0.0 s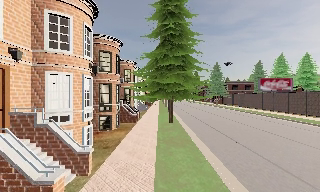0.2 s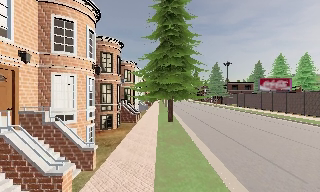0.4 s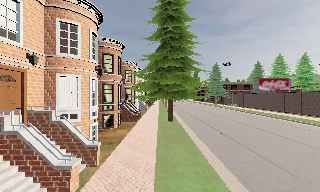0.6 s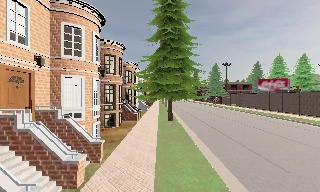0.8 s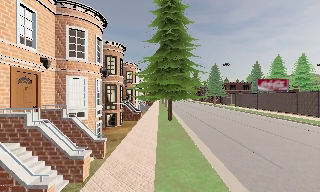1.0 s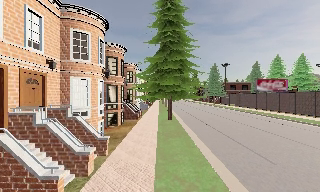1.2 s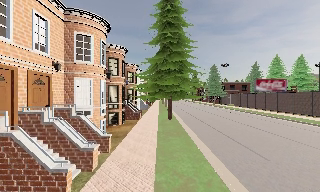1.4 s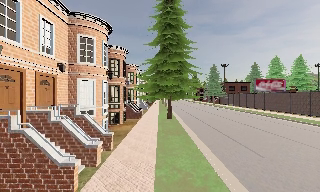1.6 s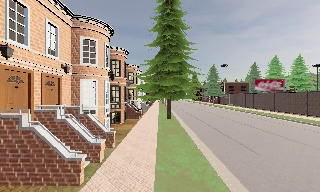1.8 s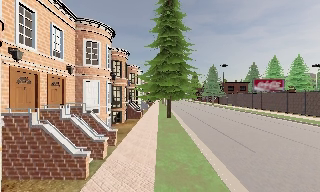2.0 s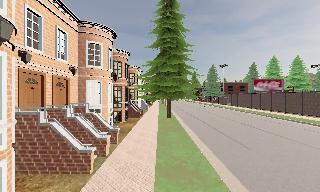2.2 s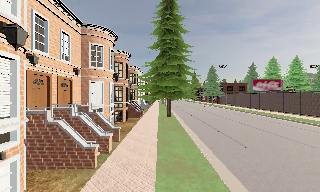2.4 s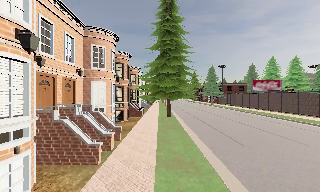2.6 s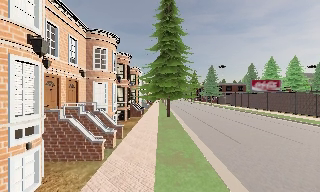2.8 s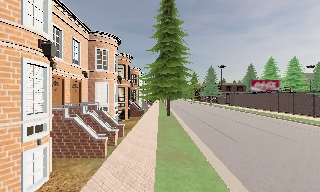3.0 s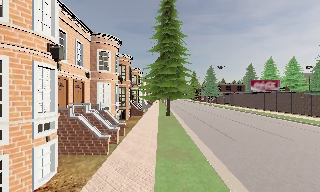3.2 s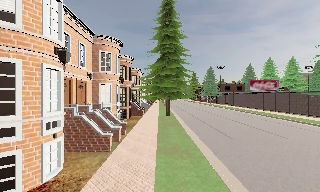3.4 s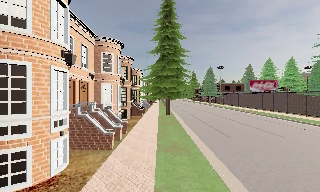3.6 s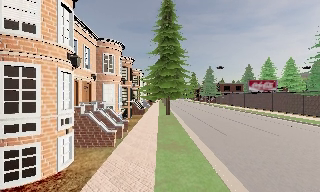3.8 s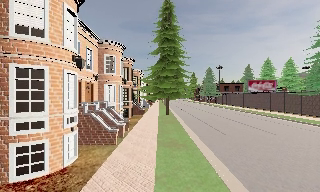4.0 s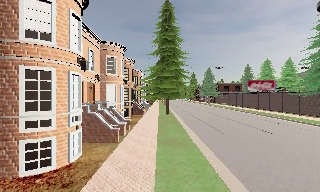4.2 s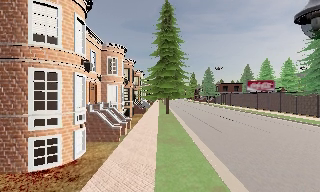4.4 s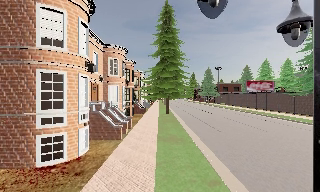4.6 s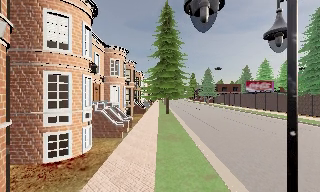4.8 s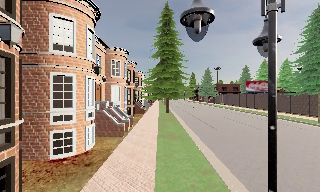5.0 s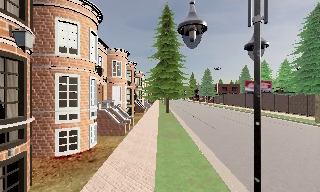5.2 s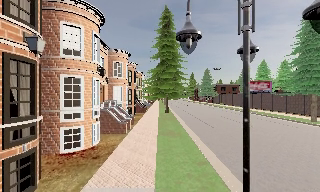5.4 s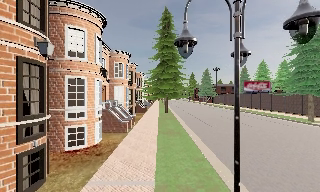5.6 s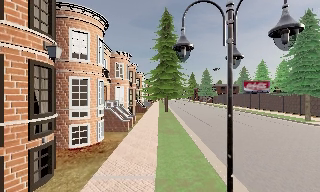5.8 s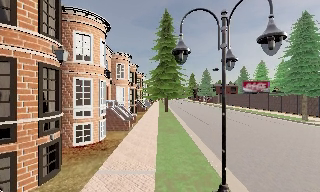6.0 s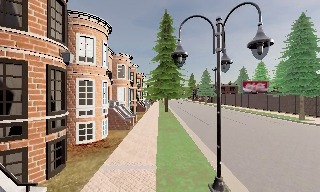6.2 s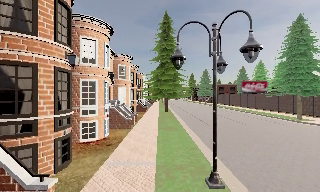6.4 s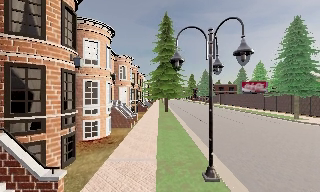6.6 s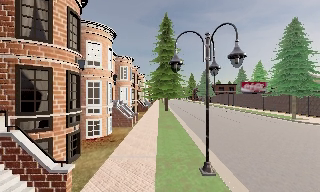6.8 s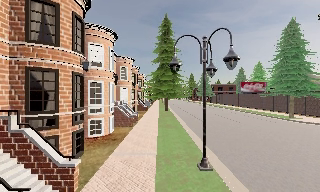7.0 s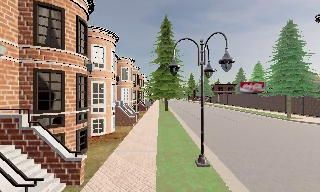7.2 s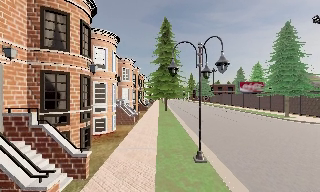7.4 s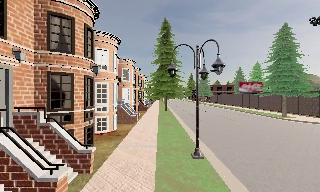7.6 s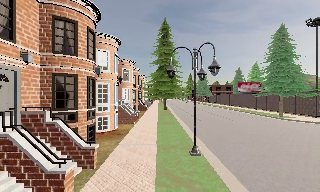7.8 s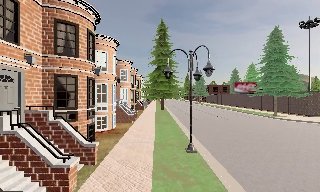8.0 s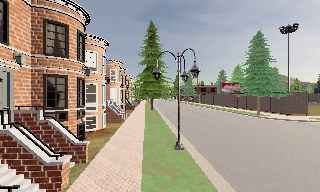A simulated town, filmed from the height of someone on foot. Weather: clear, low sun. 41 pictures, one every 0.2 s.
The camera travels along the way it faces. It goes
backward.
0.0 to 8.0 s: The camera travels backward, about 13 m, so what stands in front gets smaller.
The film runs backward here.
